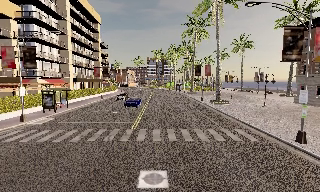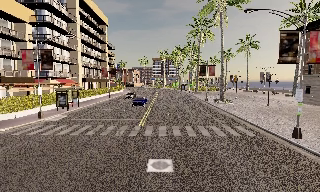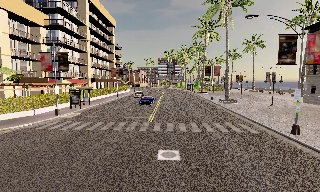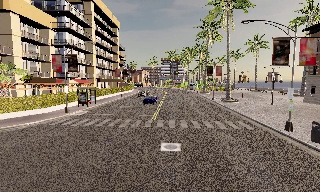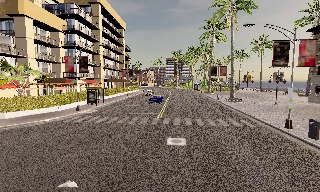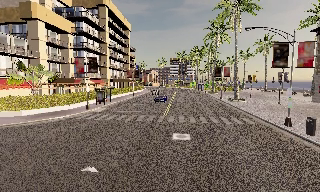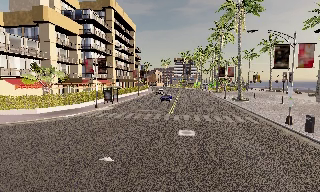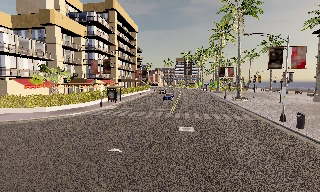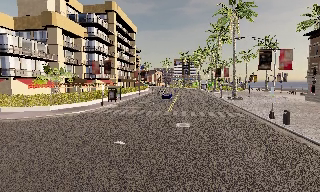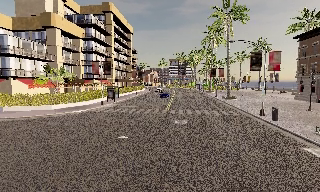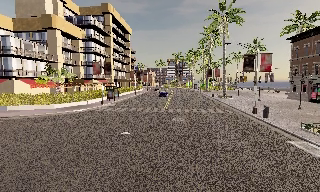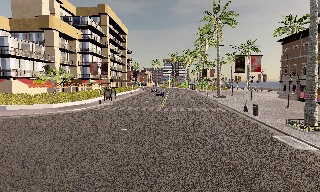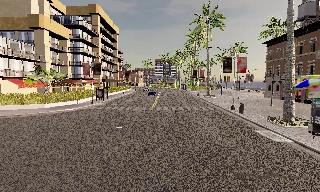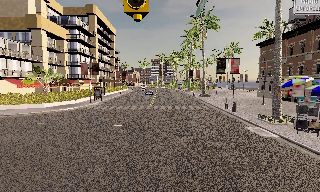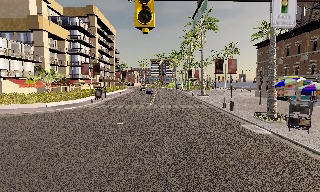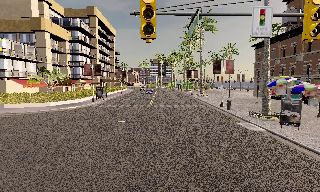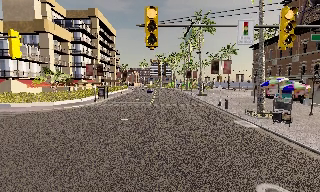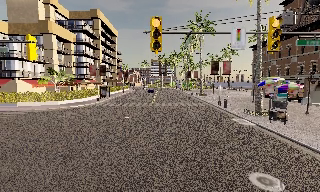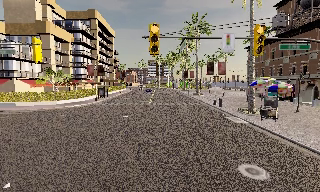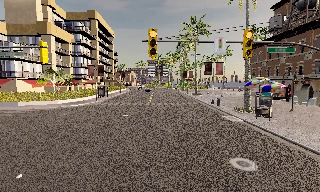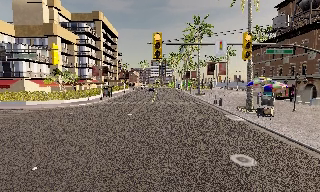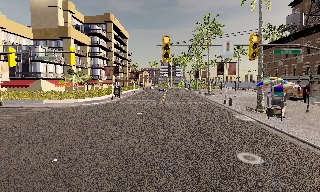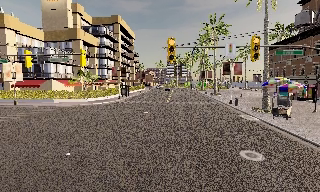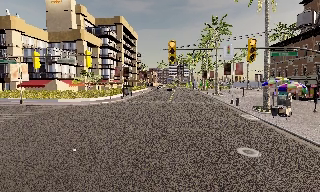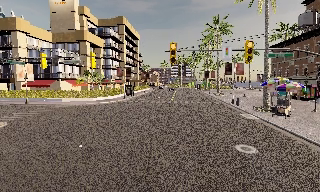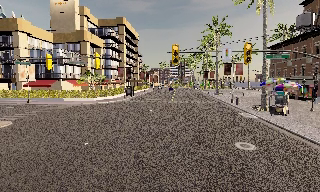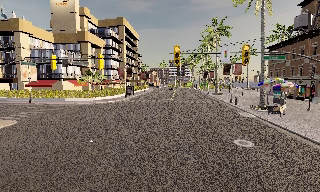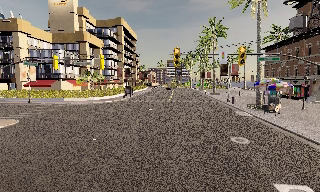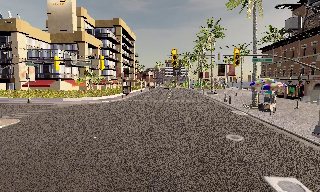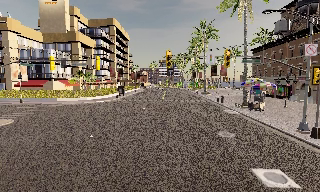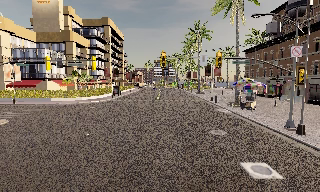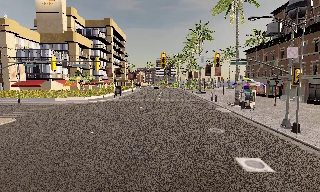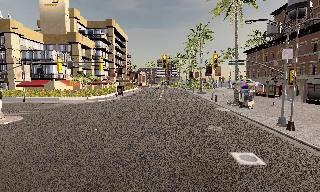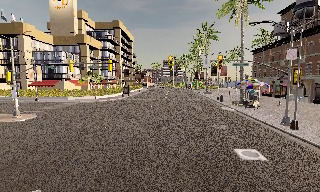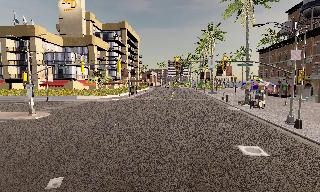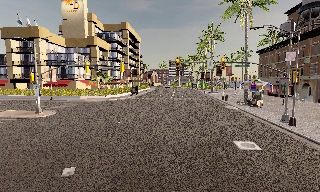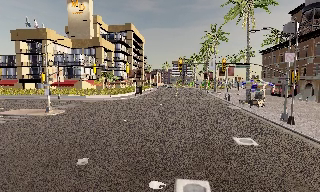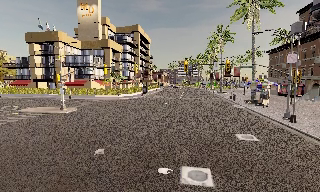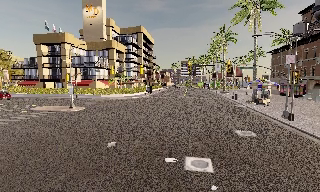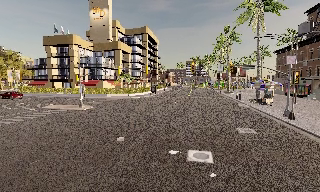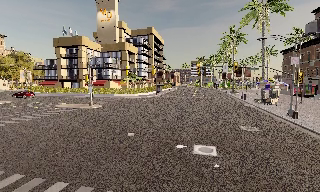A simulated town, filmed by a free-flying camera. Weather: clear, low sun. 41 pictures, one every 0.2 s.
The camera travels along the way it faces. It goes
backward.
0.0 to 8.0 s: The scene slides to the right, as the camera pans about 15 degrees to its left. It travels backward, about 30 m, so what stands in front gets smaller.
The film runs backward here.
